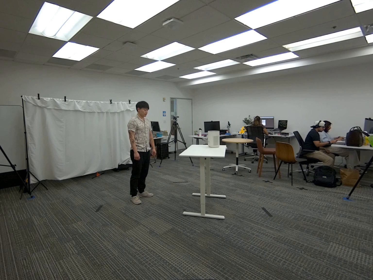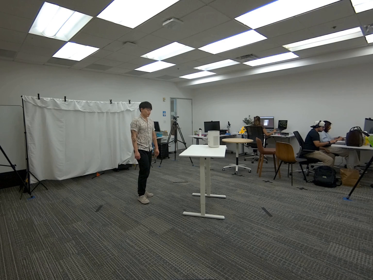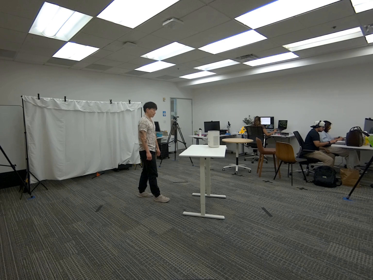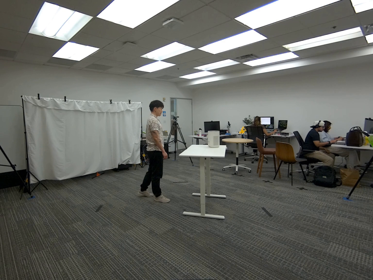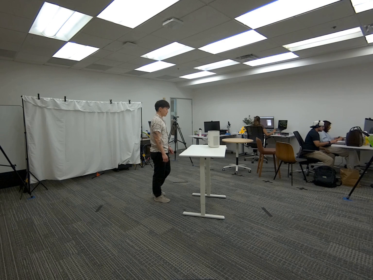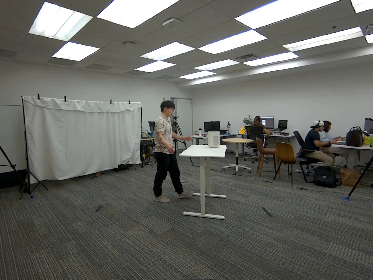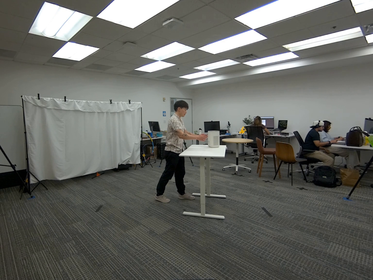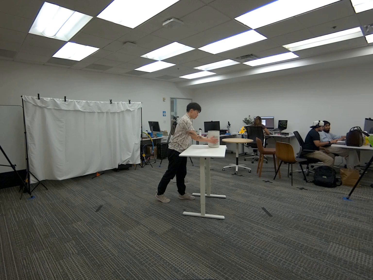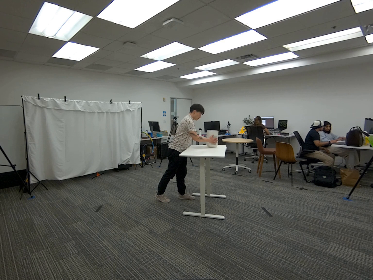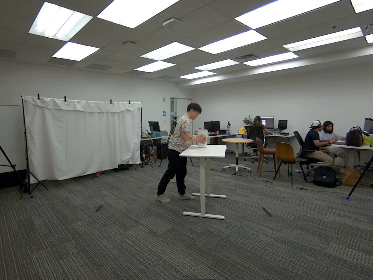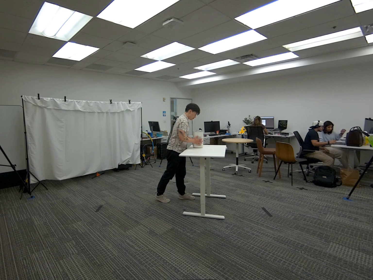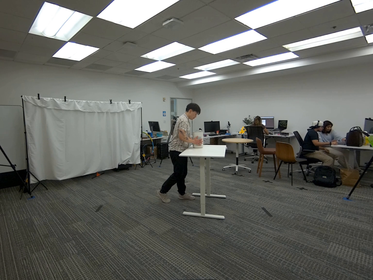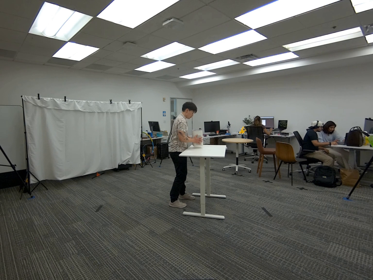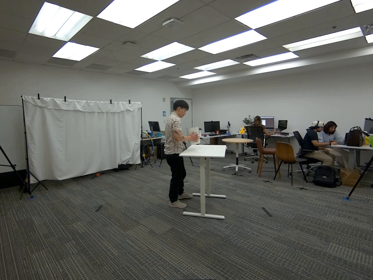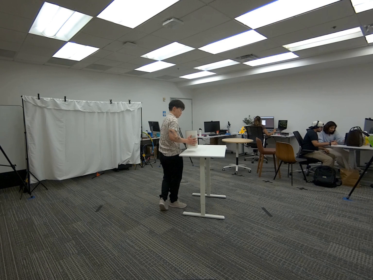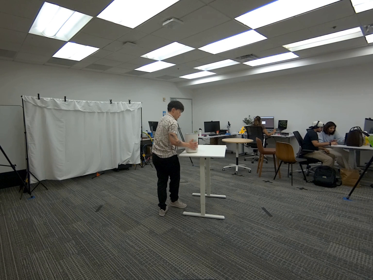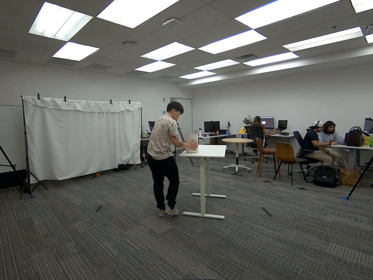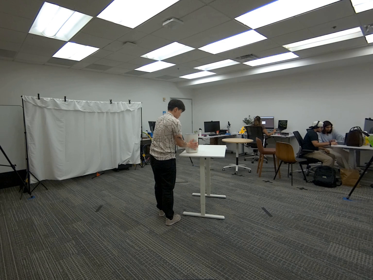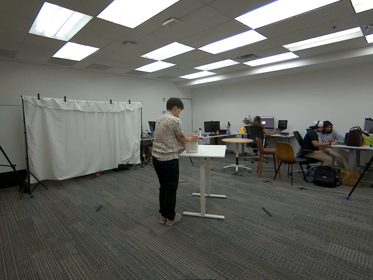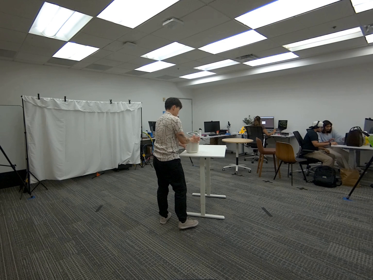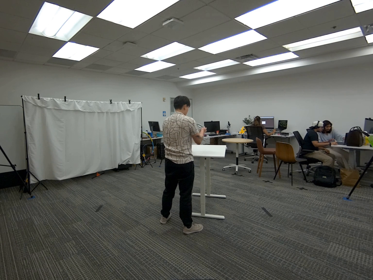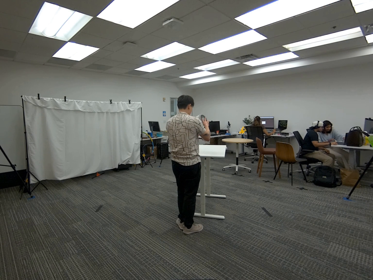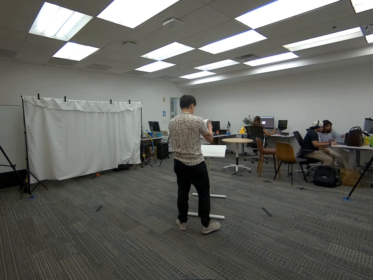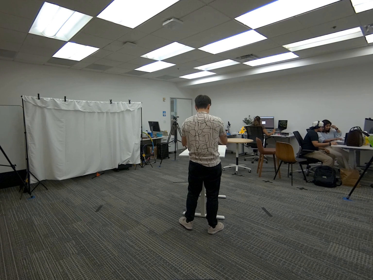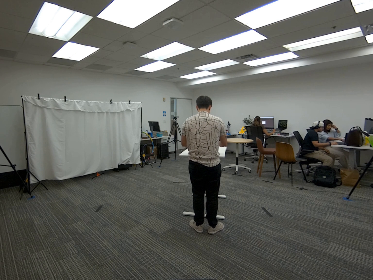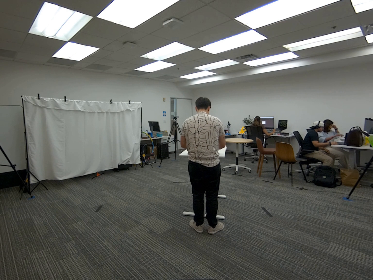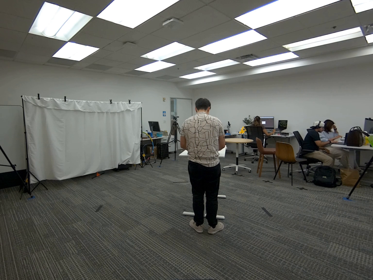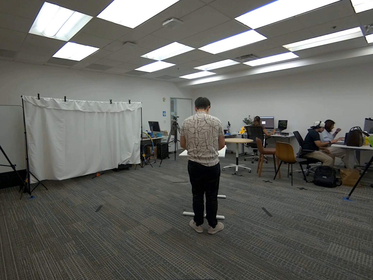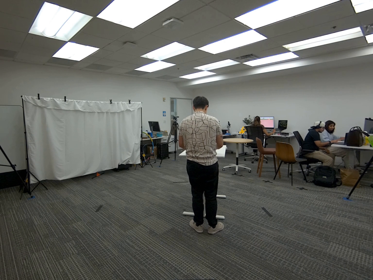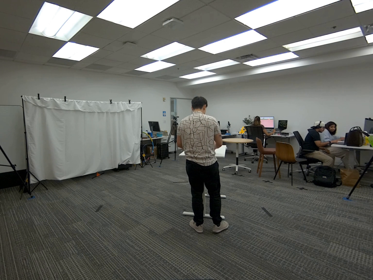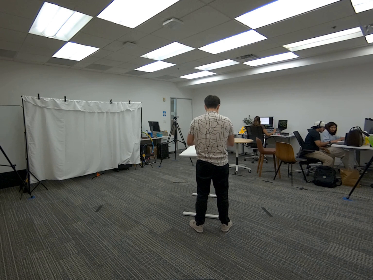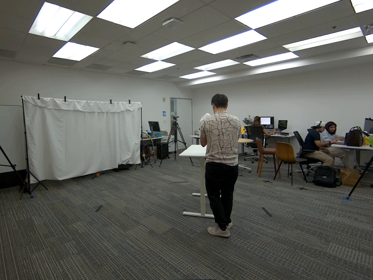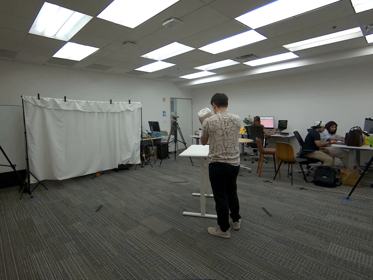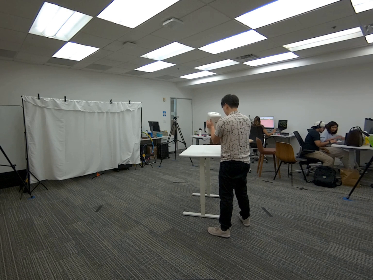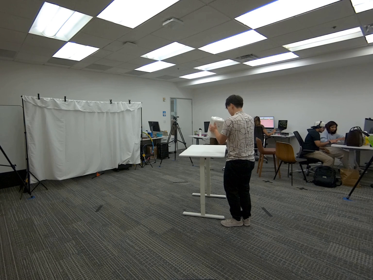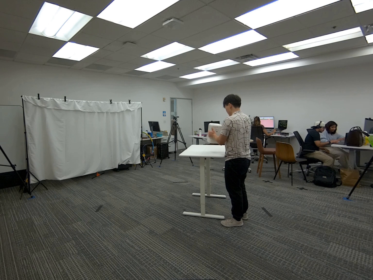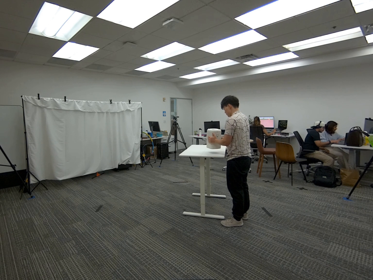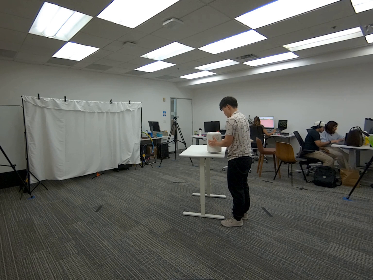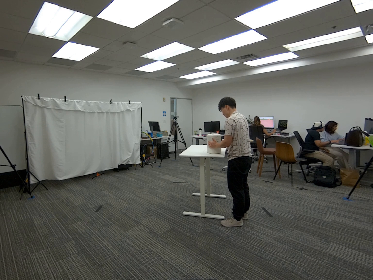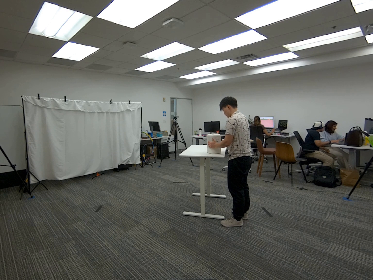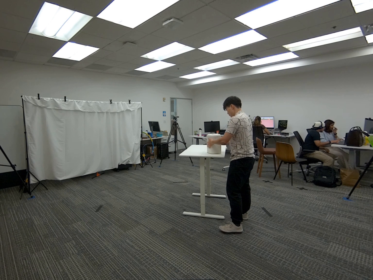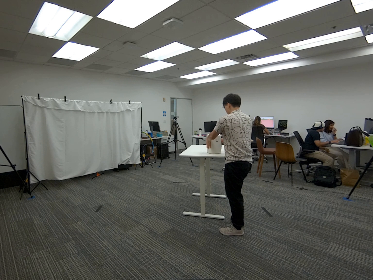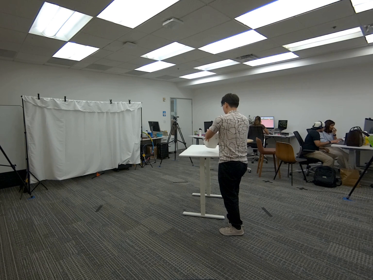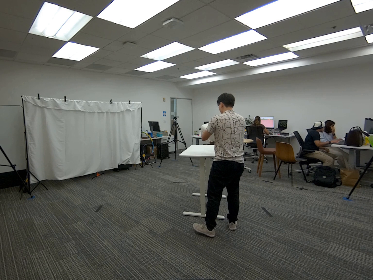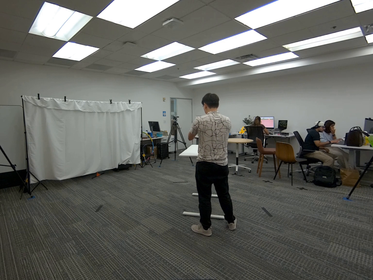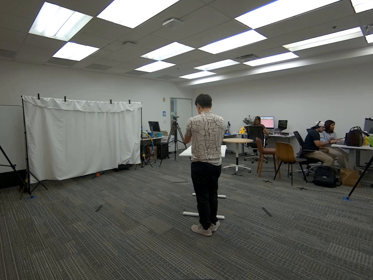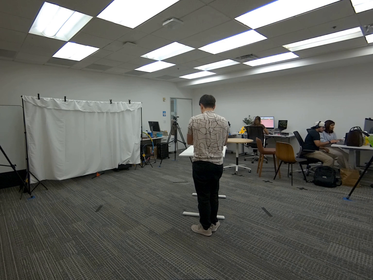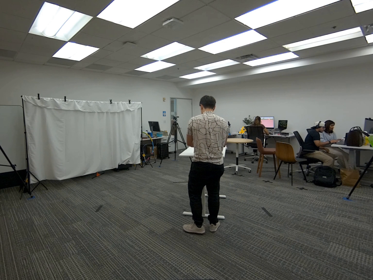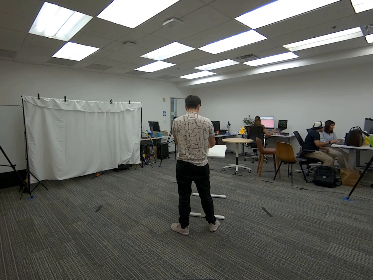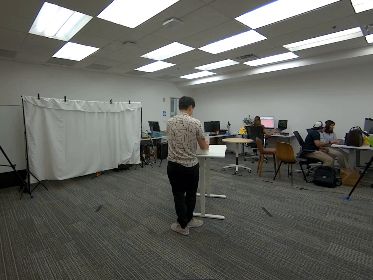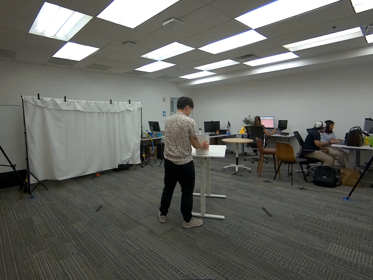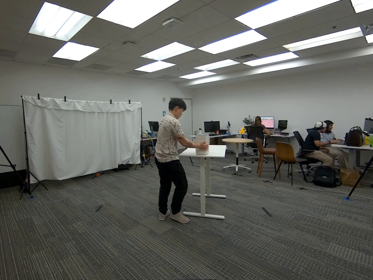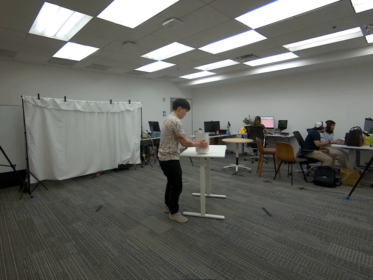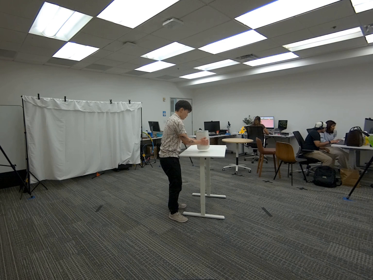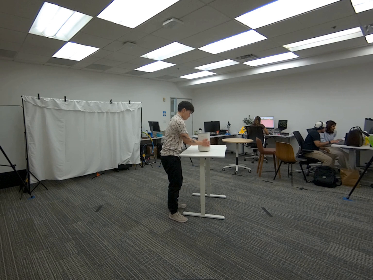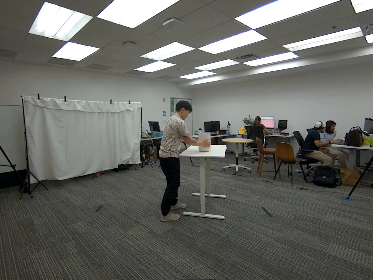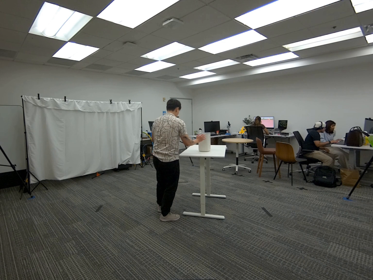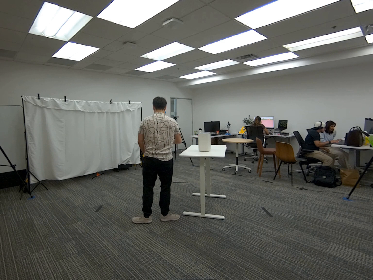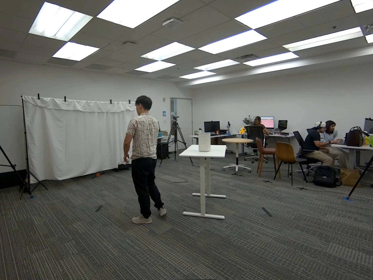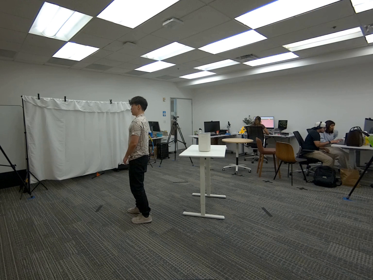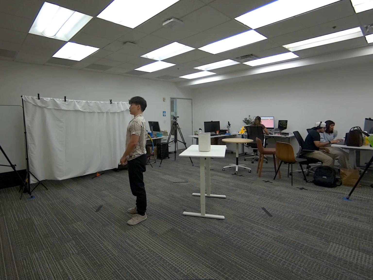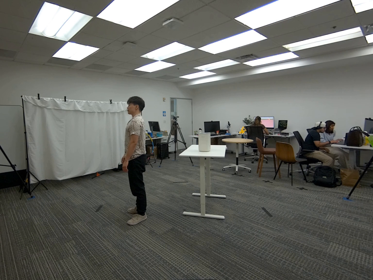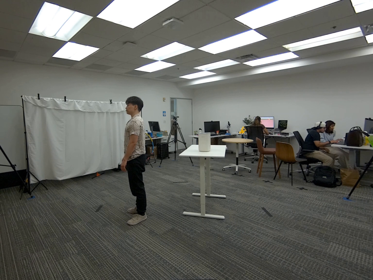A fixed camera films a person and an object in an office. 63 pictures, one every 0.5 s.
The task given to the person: Walk over to the Air Purifier on white desk and pick up the air purifier using both hands and proceed to pick and place the airpurifier on multiple spots on the desk with out letting go. Step away when complete.
